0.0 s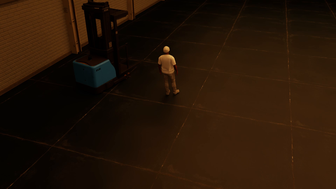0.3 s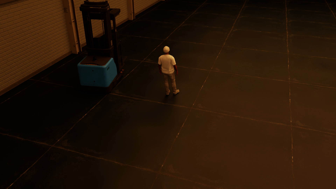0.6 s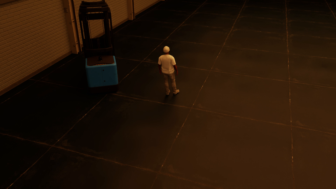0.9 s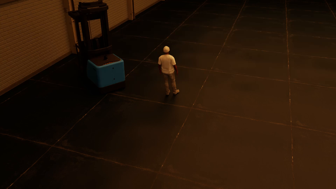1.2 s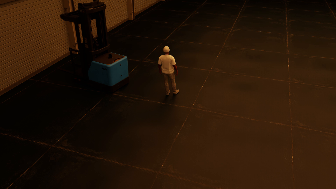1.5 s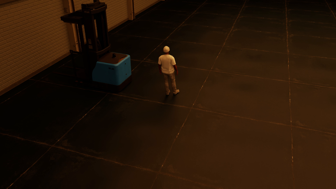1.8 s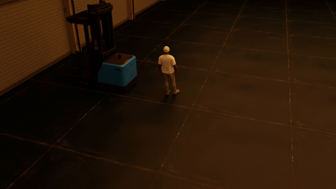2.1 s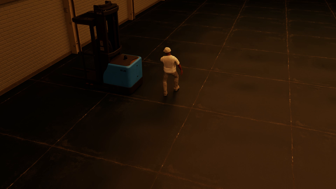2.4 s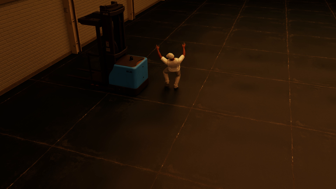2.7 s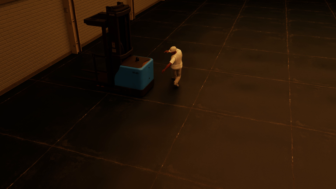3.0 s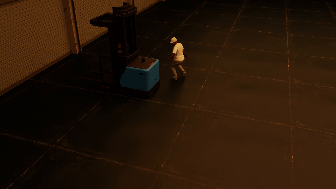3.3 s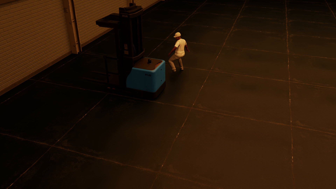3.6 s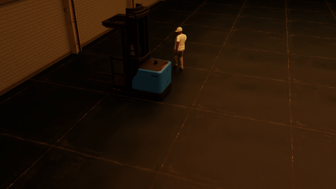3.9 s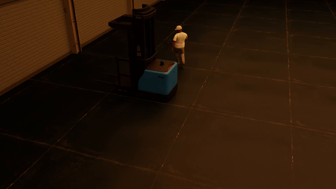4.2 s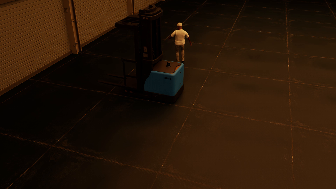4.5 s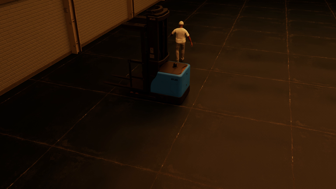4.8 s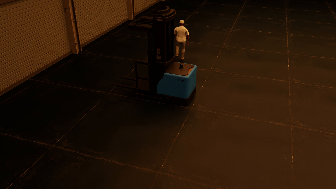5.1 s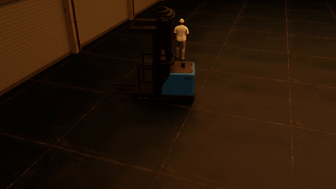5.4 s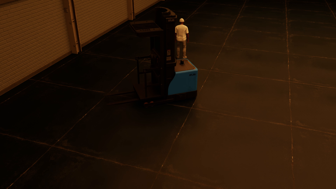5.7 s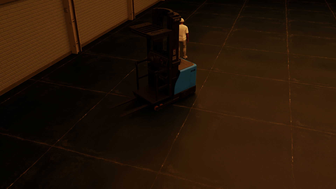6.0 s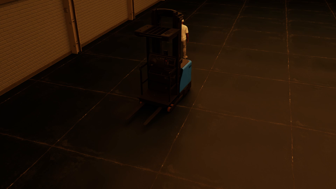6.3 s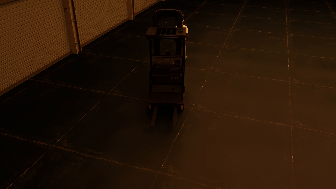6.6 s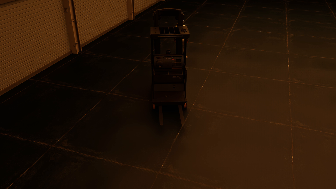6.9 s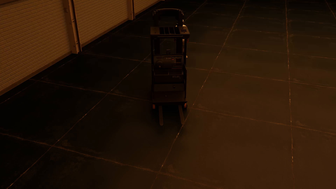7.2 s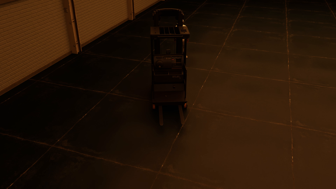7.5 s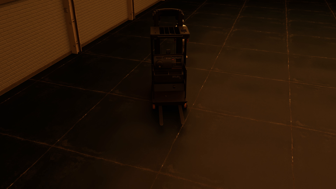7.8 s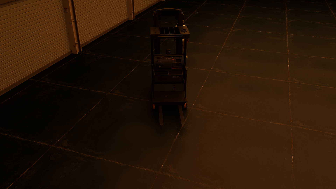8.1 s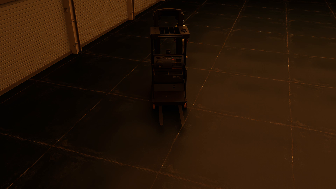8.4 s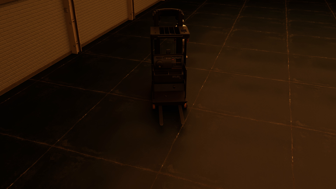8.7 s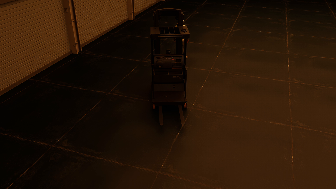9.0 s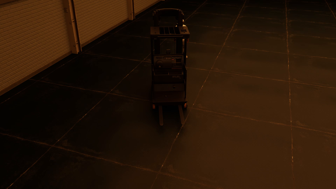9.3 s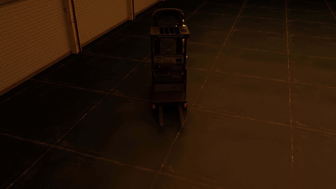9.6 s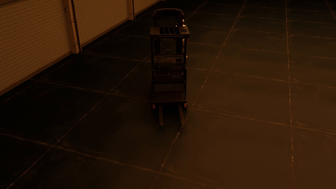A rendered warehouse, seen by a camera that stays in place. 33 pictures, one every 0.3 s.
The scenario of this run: Near miss between a forklift and a person.
